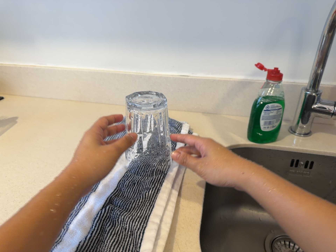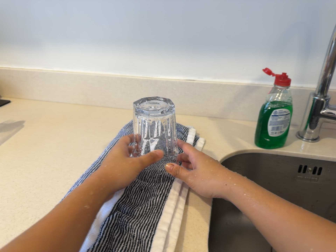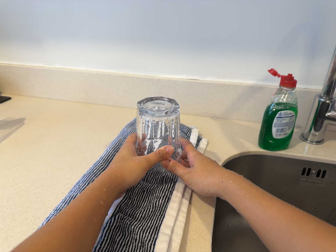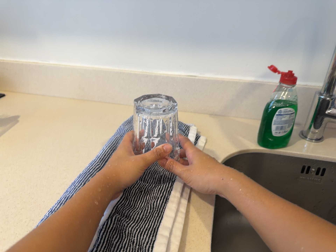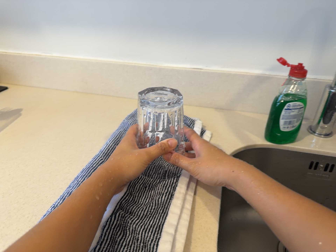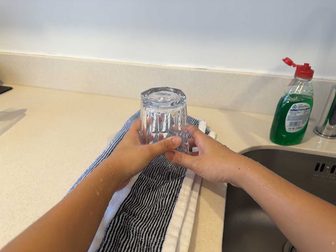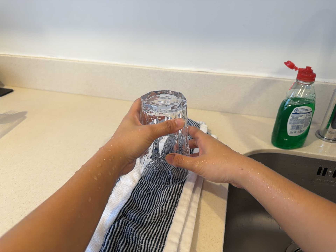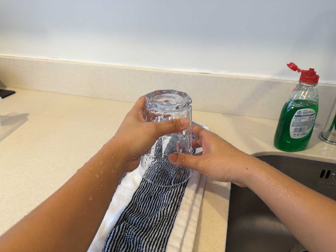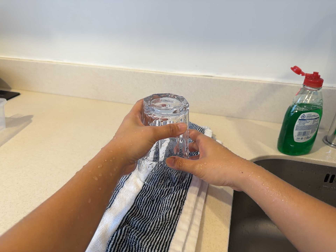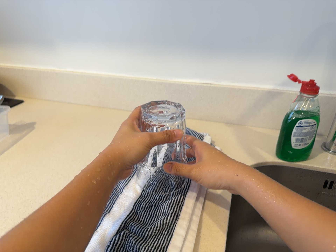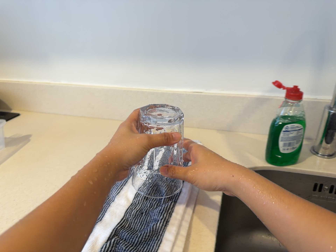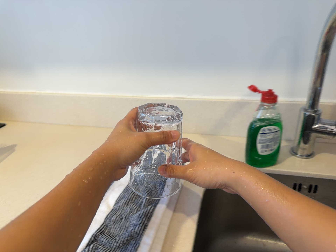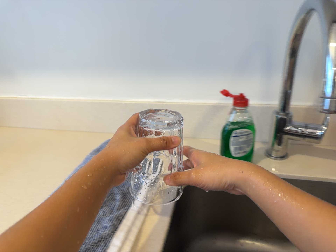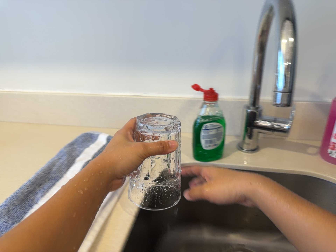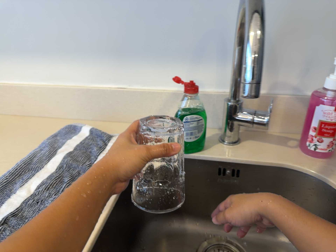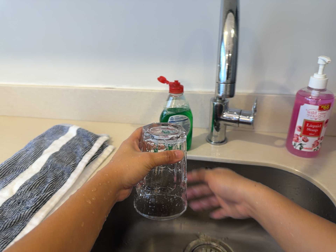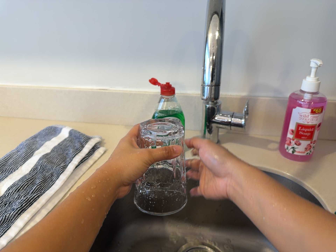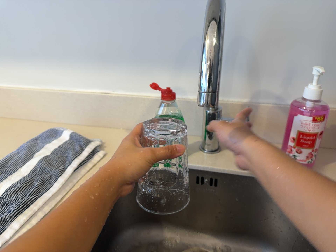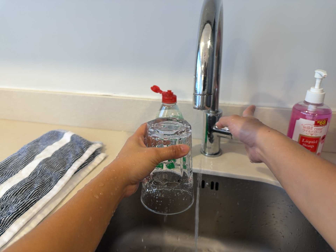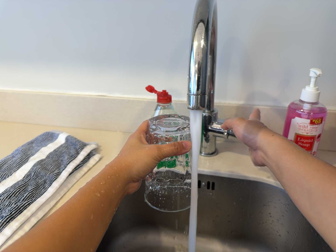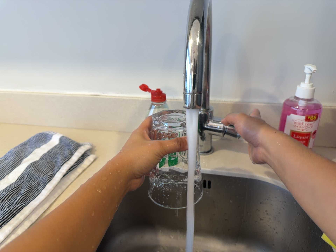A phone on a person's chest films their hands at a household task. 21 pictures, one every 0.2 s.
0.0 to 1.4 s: The camera shifts only a little, or ends up much as it began.
1.4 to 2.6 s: The camera travels to its right and backward, about 14 cm, so close, fixed things drift to the left.
2.6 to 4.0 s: The camera travels to its right, about 10 cm, so close, fixed things drift to the left.
The film runs backward here.
